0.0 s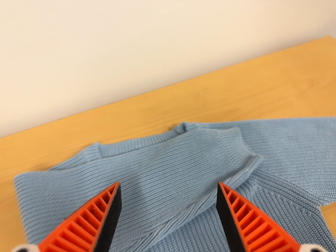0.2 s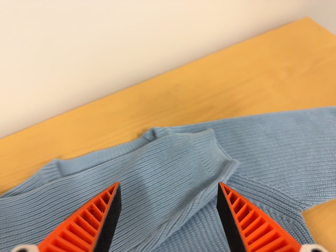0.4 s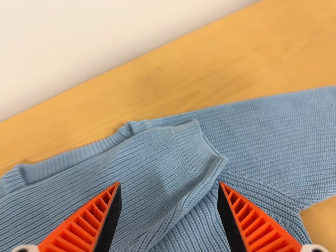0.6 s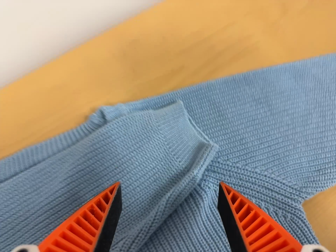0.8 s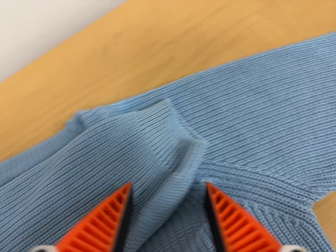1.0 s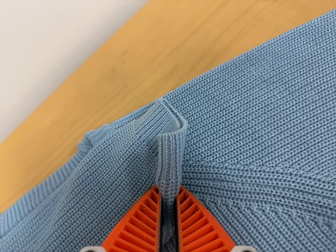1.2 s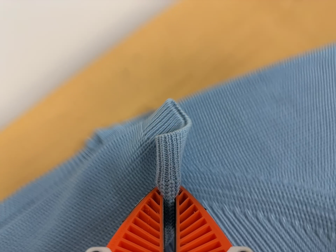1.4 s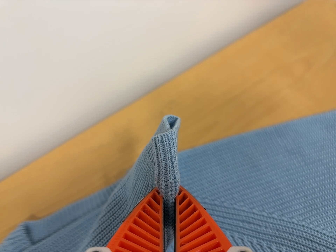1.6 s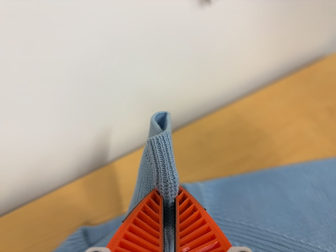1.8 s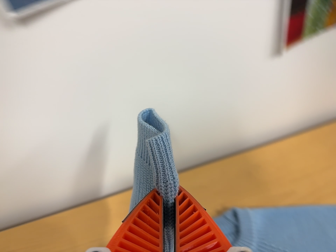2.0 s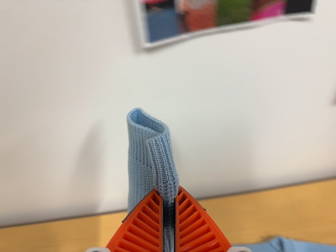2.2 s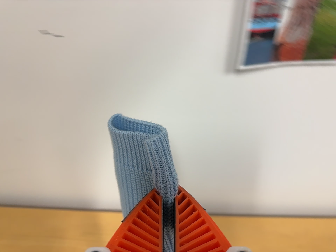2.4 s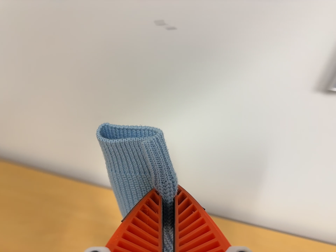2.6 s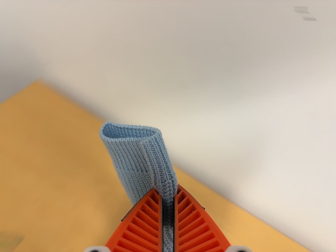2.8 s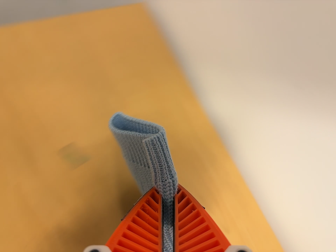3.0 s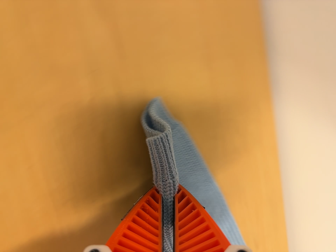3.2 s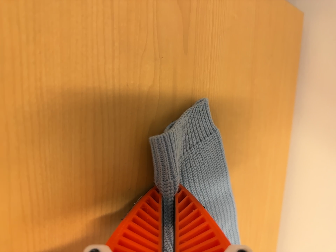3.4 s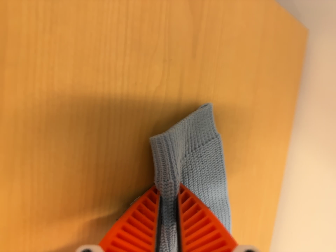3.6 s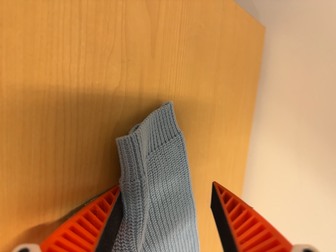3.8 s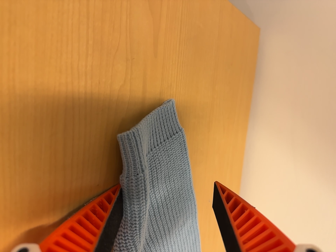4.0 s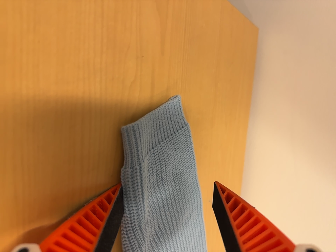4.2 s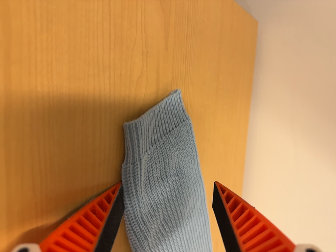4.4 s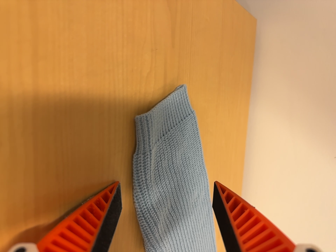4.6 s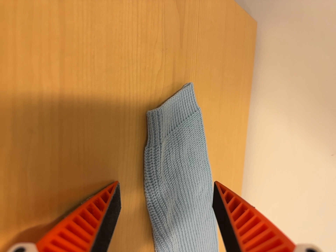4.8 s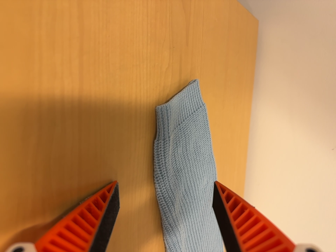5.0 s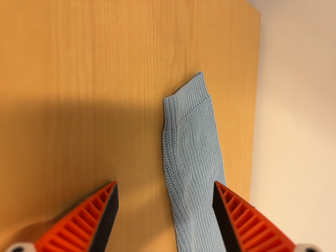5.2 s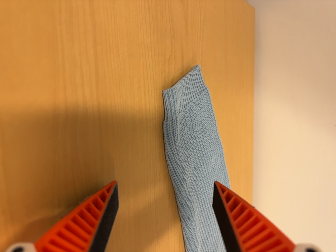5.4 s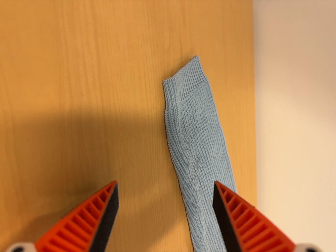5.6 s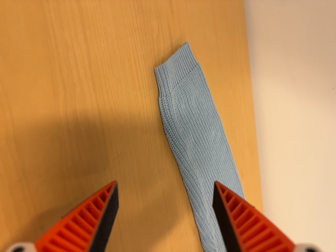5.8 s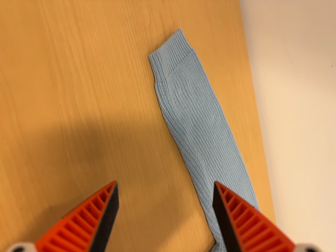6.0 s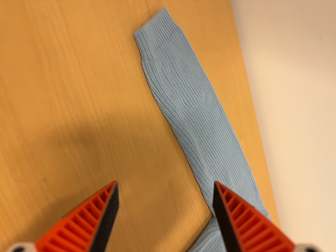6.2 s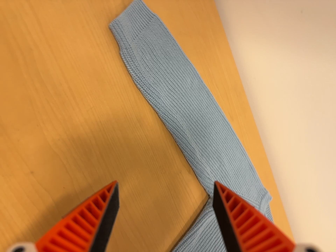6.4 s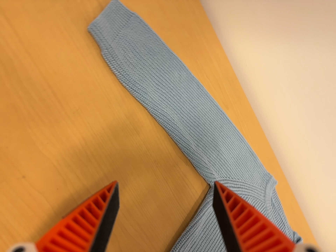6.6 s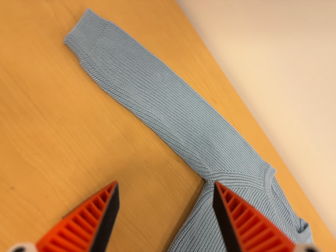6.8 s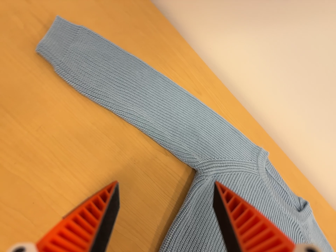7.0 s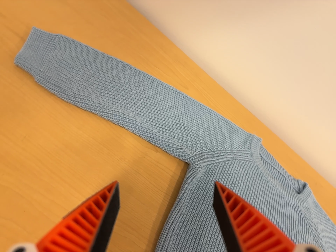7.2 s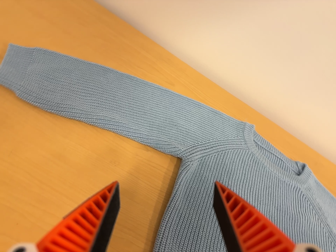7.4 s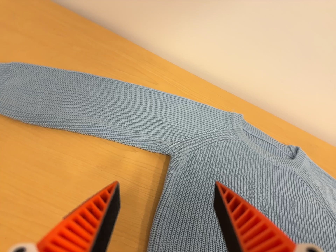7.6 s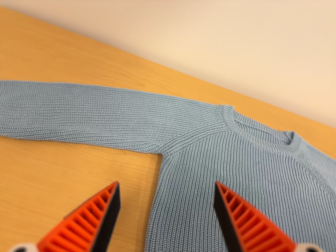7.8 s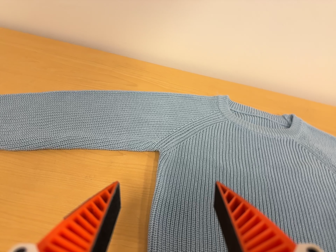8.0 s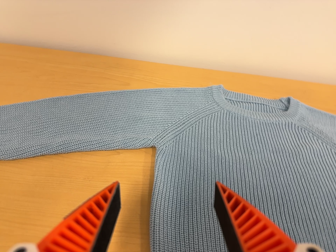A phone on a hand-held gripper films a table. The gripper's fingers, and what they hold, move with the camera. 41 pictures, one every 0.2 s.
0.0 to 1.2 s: The camera travels forward, to its right and toward the top of its view, about 20 cm, so what stands in front looms larger. Its aim tips toward the bottom of its view by about 10 degrees. It rolls about its line of sight by about 15 degrees, and the scene rotates counterclockwise.
1.2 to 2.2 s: The camera swings to its left by about 10 degrees, and the scene slides to the right. It travels to its left and backward, about 40 cm, so close, fixed things drift to the right. Its aim tips toward the top of its view by about 25 degrees, and the scene shifts downward. It rolls about its line of sight by about 40 degrees, and the scene rotates clockwise.
2.2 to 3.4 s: The camera travels to its left, about 50 cm, so close, fixed things drift to the right. Its aim tips toward the bottom of its view by about 10 degrees, and the scene shifts upward. It rolls about its line of sight by about 90 degrees, and the scene rotates clockwise.
3.4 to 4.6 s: The camera pans to its right by about 10 degrees. It travels backward and to its left, about 7 cm, so what stands in front gets smaller.
4.6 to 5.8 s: The camera travels toward the bottom of its view, backward and to its right, about 10 cm, so close, fixed things drift upward. It rolls about its line of sight by about 15 degrees, and the scene rotates counterclockwise.
5.8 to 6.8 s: The camera travels to its right and toward the bottom of its view, about 14 cm, so close, fixed things drift to the left. It rolls about its line of sight by about 30 degrees, and the scene rotates counterclockwise.
6.8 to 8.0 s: The camera travels to its right, about 14 cm, so close, fixed things drift to the left. It rolls about its line of sight by about 40 degrees, and the scene rotates counterclockwise.
The film runs backward here.
